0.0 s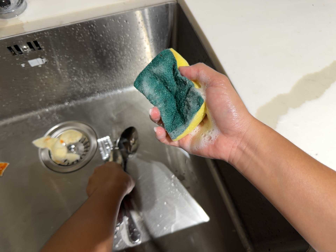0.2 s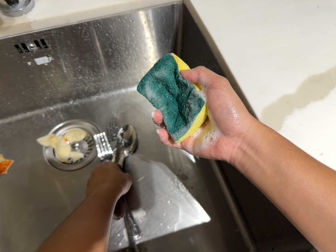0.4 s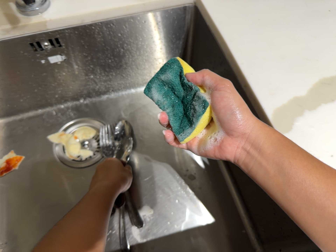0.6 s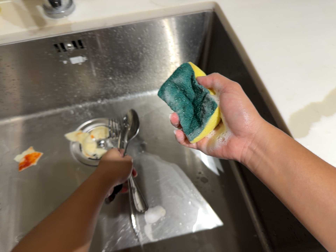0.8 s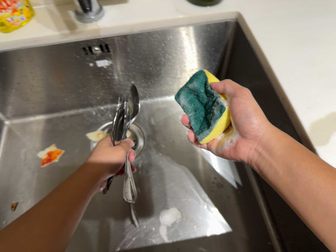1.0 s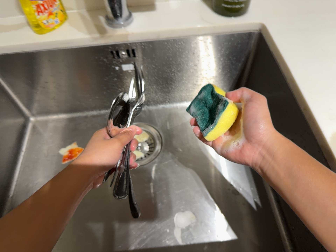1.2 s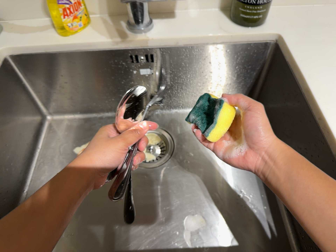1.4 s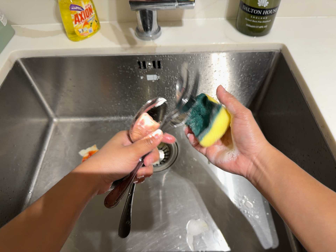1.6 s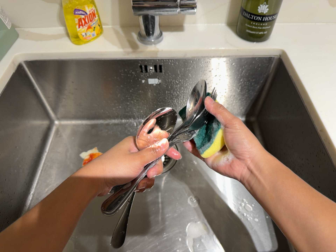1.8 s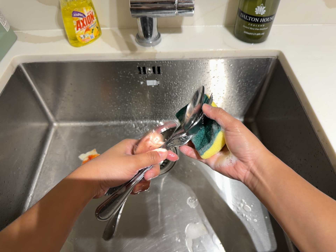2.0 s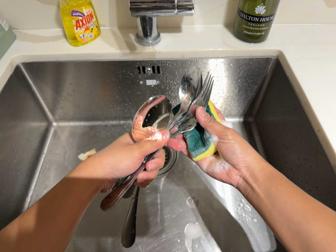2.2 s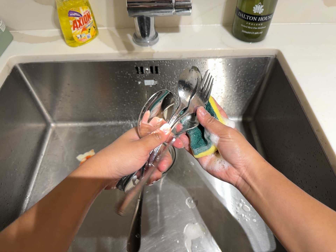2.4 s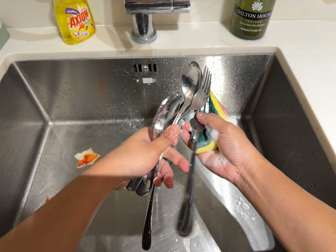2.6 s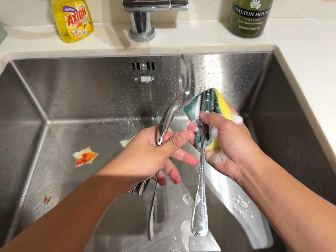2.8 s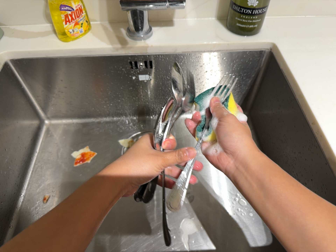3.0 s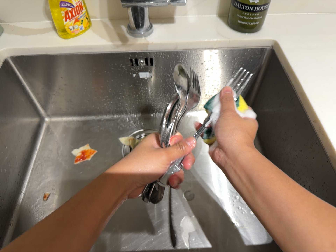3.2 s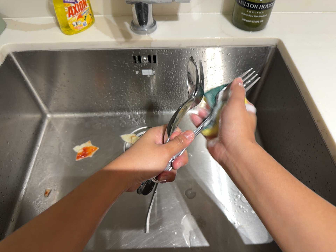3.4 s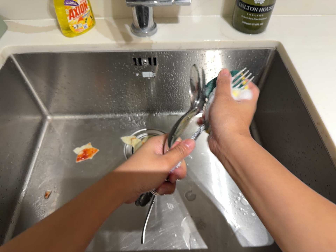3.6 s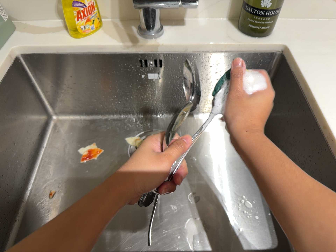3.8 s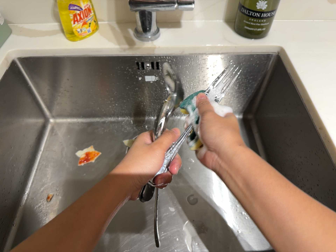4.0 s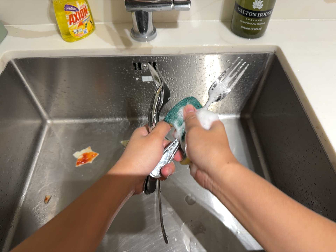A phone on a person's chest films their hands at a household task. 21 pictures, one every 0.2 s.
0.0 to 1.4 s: The scene slides to the right, as the camera pans about 10 degrees to its left. It travels to its left and backward, about 10 cm, so close, fixed things drift to the right. Its aim tips toward the top of its view by about 10 degrees, and the scene shifts downward. It rolls about its line of sight by about 15 degrees, and the scene rotates clockwise.
1.4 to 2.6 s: The camera keeps its place and its aim.
2.6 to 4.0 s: The camera shifts only a little, or ends up much as it began.
The film runs forward here.
